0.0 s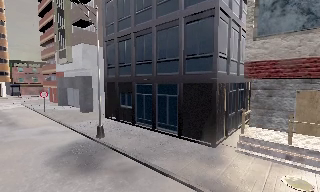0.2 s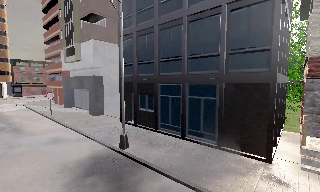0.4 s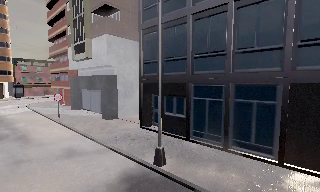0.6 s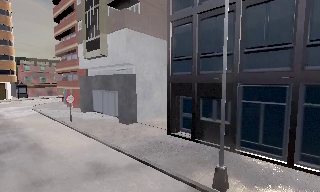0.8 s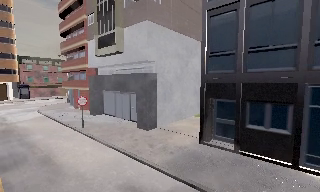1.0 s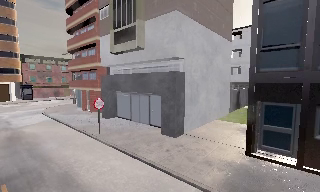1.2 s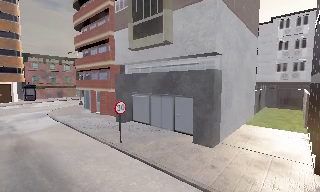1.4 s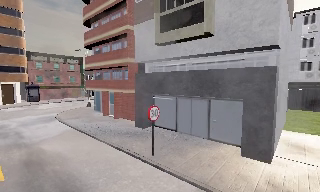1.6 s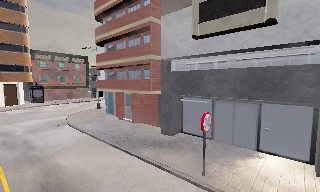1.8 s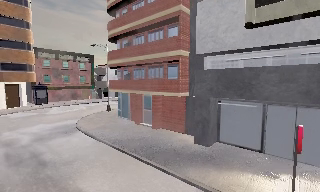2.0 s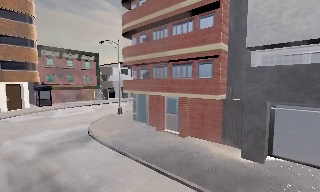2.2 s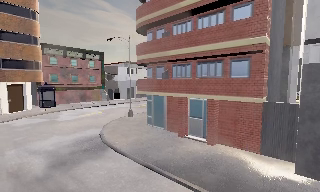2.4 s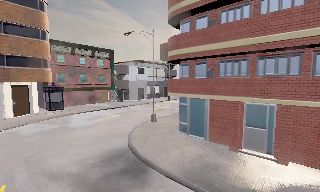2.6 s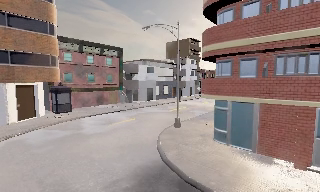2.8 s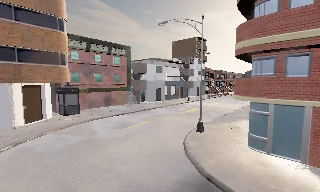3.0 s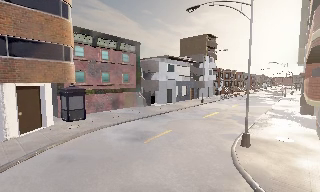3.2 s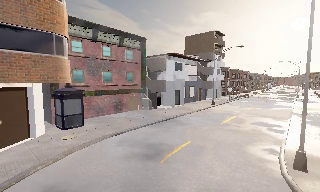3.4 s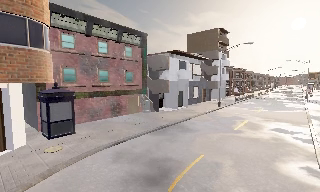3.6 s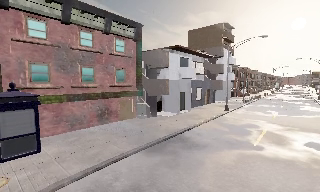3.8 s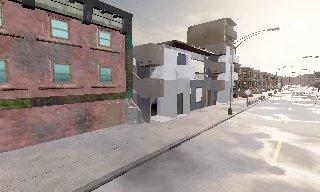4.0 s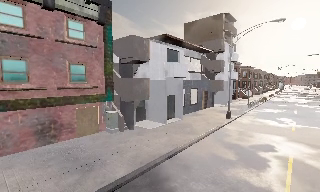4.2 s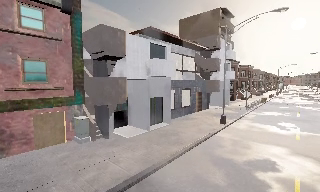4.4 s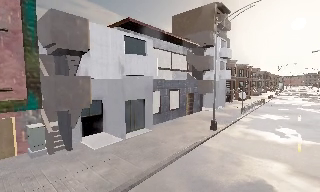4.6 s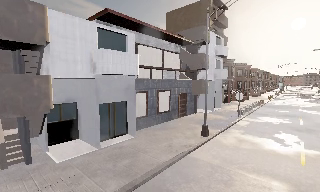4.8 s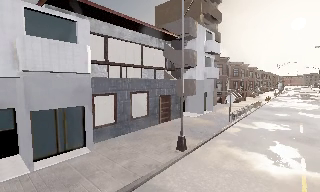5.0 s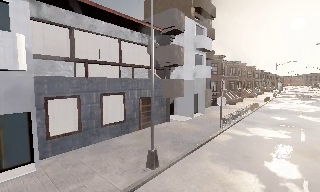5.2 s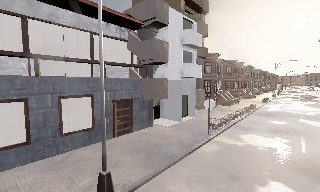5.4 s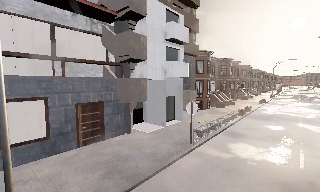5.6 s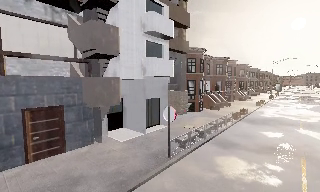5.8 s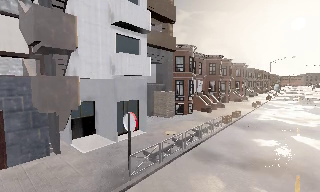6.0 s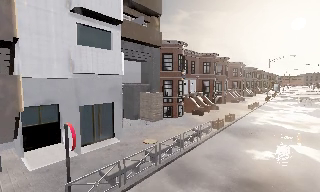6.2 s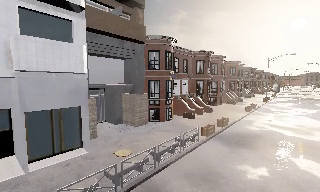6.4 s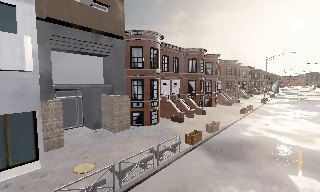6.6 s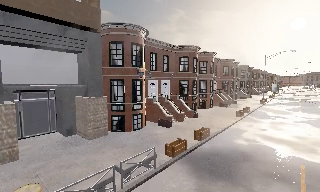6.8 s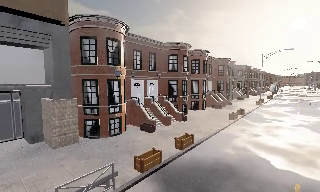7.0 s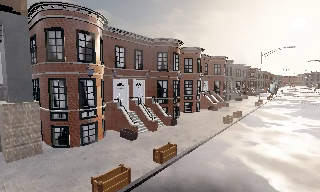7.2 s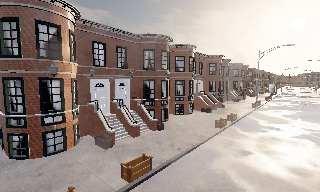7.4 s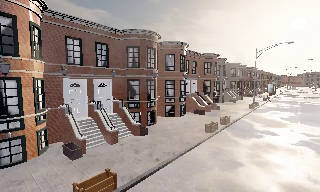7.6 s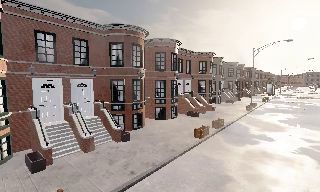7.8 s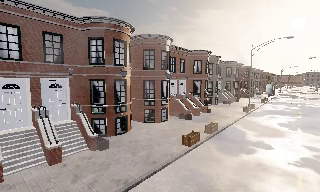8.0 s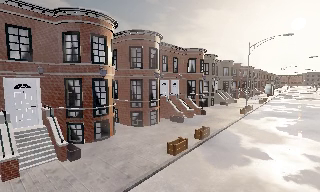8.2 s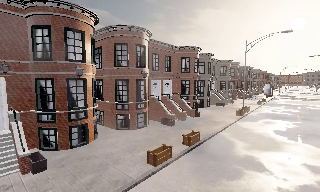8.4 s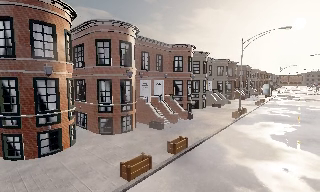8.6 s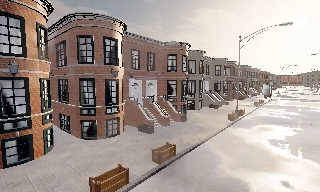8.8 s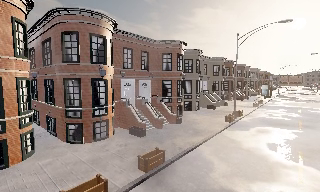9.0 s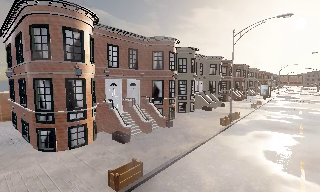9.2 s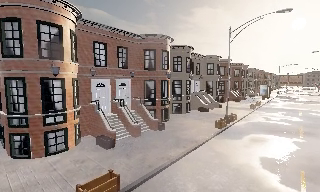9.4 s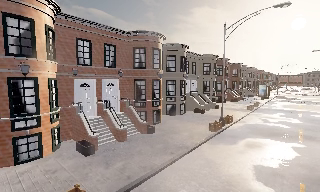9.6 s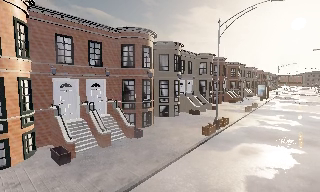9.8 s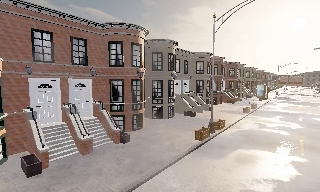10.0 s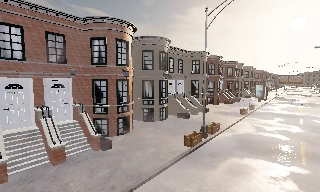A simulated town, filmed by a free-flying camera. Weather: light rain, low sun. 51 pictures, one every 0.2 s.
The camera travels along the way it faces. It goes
forward.
0.0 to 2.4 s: The camera travels to its left and forward, about 30 m, so close, fixed things drift to the right.
2.4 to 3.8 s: The camera travels forward, about 15 m, so what stands in front looms larger.
3.8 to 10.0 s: The camera travels forward and to its right, about 50 m, so what stands in front looms larger. It loses speed.
The film runs forward here.
